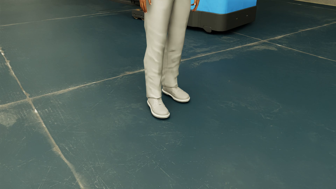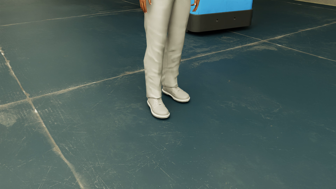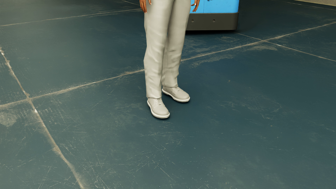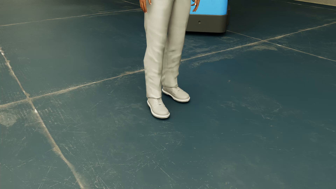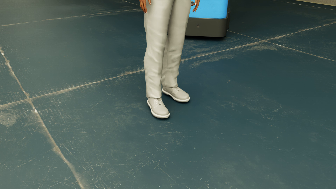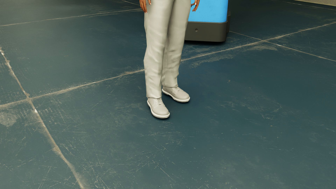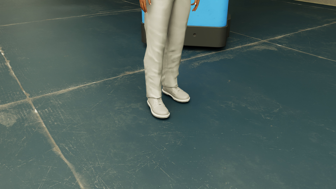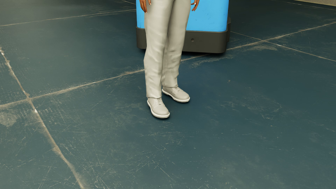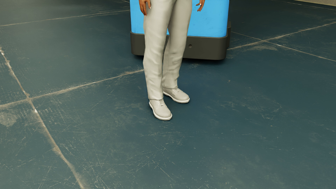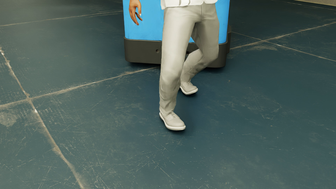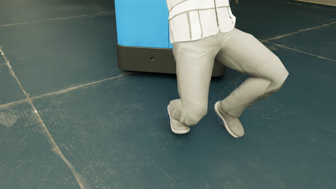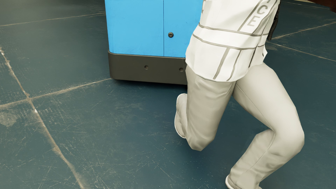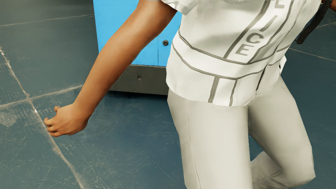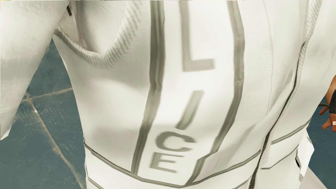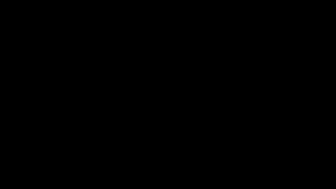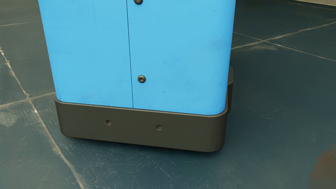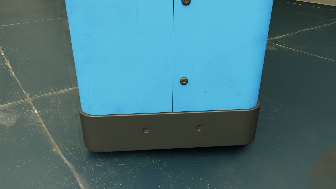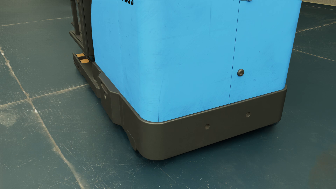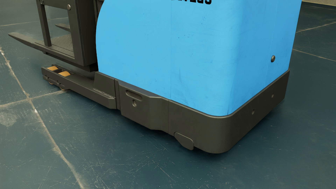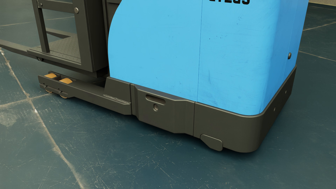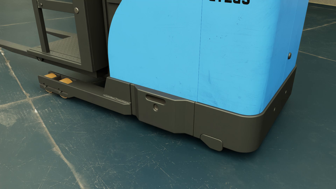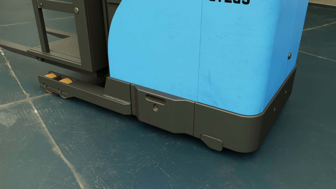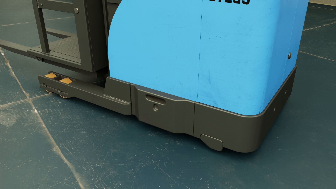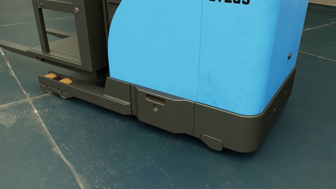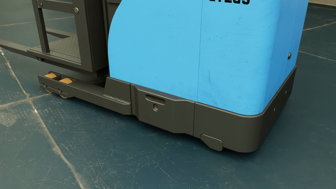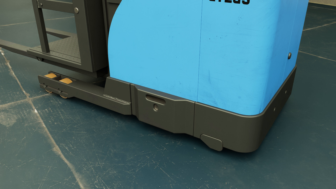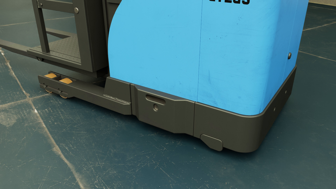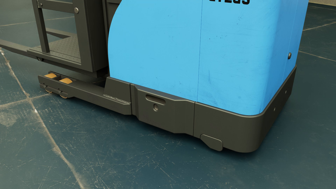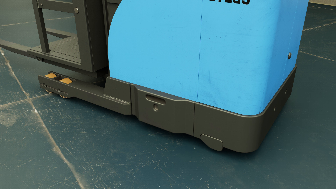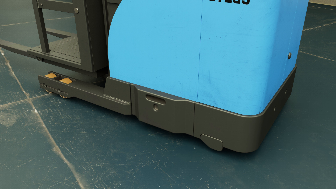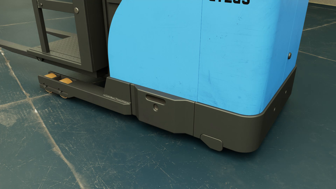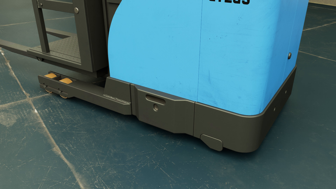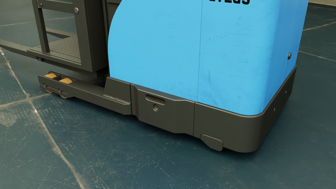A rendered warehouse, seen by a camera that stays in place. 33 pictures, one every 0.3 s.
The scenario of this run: Near miss between a forklift and a person.
